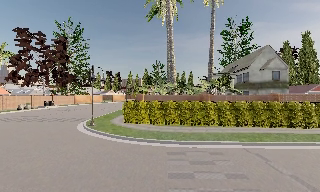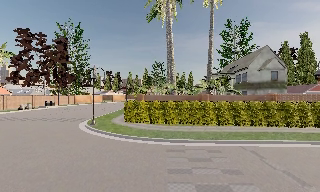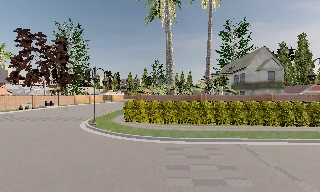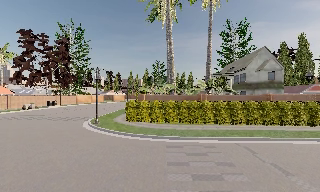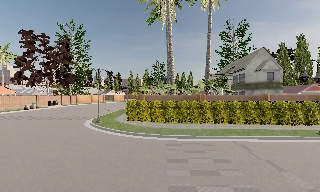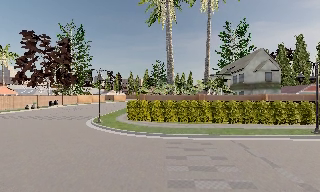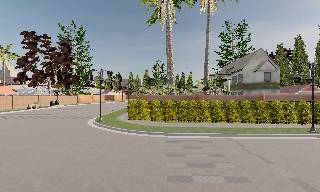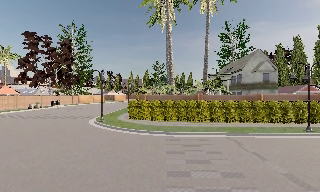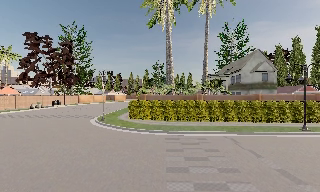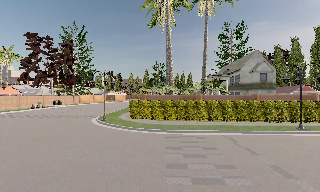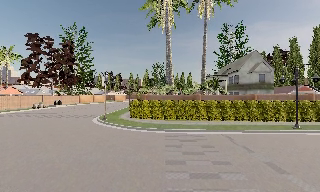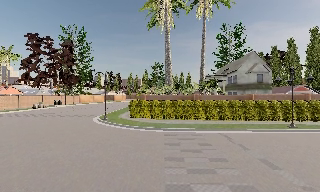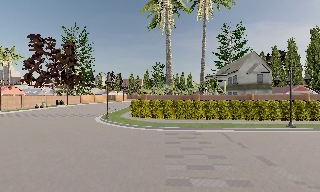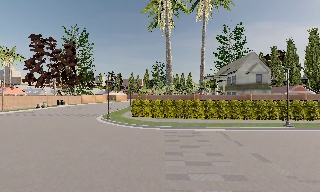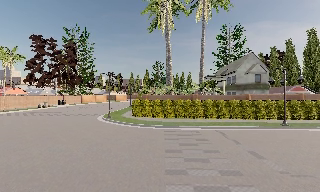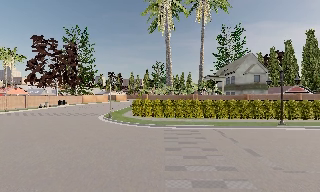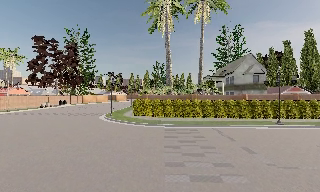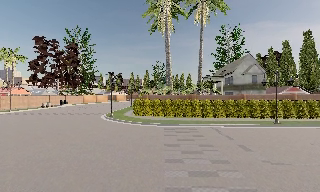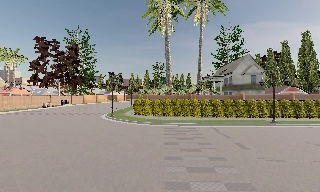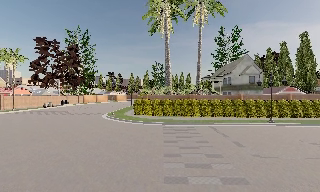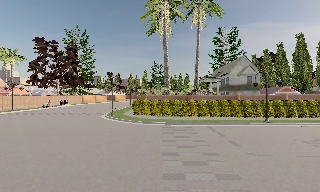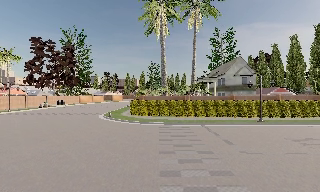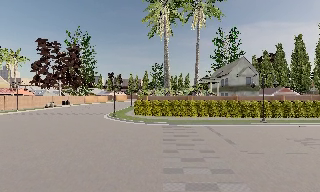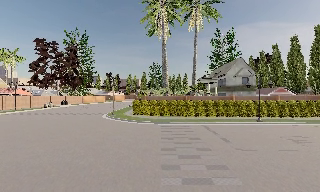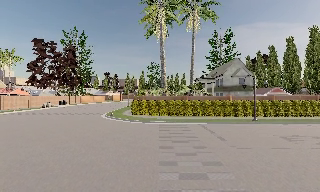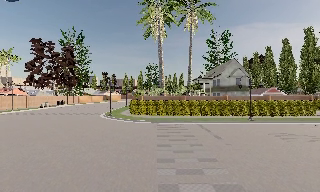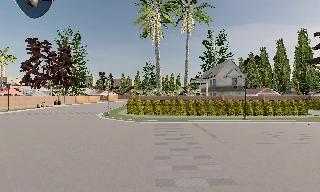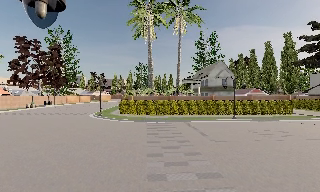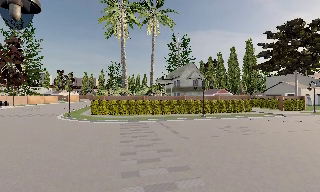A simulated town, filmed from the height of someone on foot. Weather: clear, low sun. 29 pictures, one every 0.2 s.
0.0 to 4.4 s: The camera travels backward, about 7 m, so what stands in front gets smaller.
4.4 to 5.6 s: The camera pans to its right, which is clockwise from overhead, by about 15 degrees. It travels backward, about 2 m, so what stands in front gets smaller.
The film runs backward here.
